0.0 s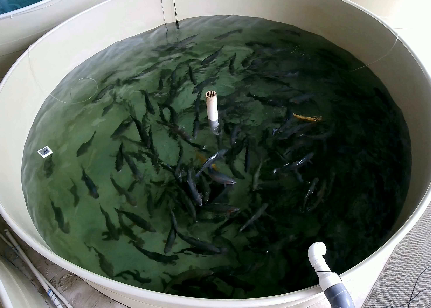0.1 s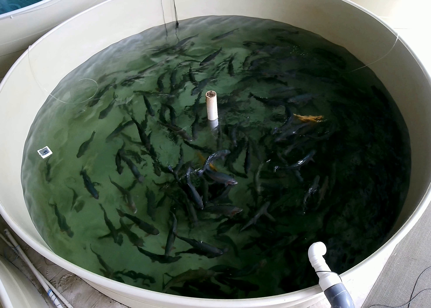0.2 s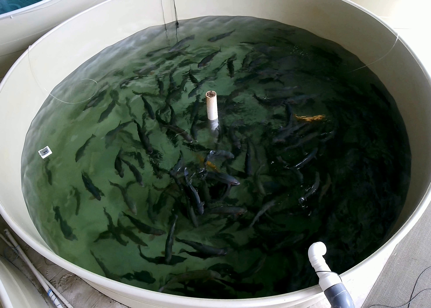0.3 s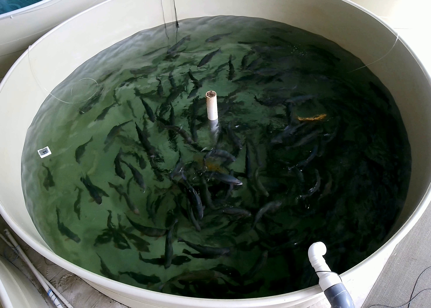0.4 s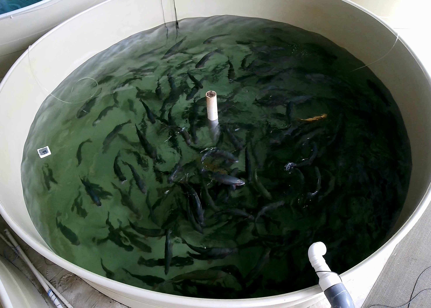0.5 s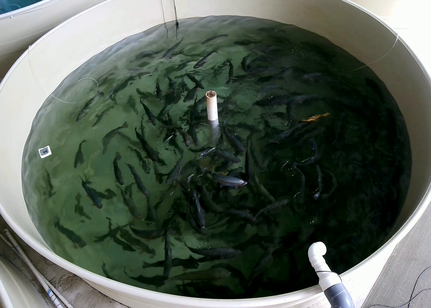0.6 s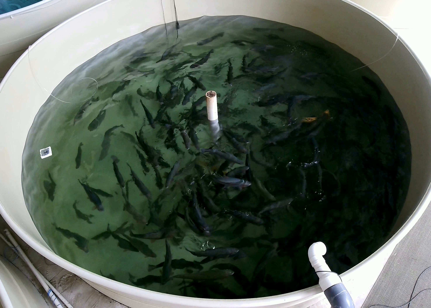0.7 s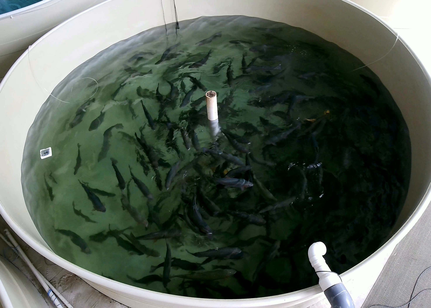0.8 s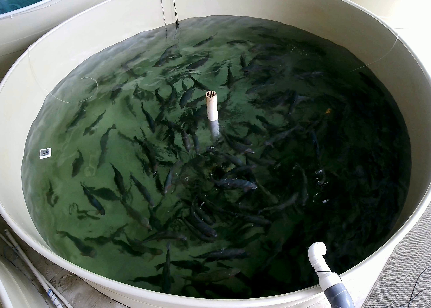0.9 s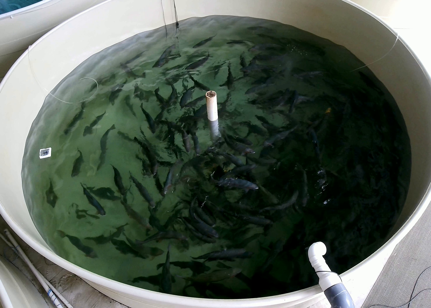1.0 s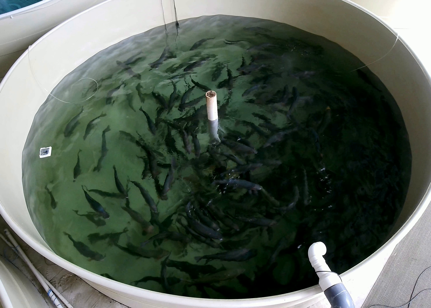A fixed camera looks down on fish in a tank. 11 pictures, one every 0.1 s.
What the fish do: Foraging.
